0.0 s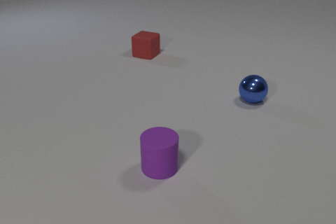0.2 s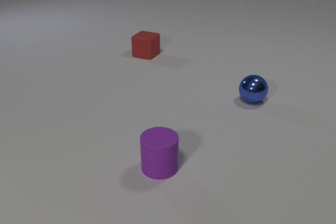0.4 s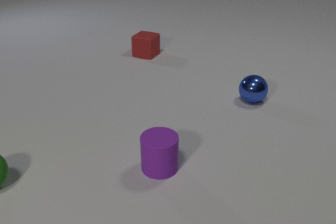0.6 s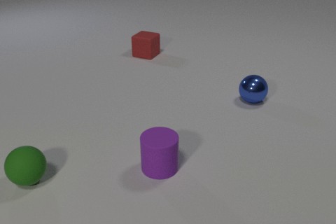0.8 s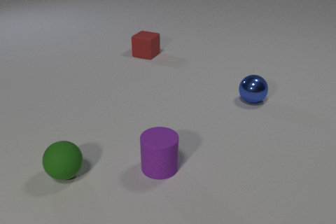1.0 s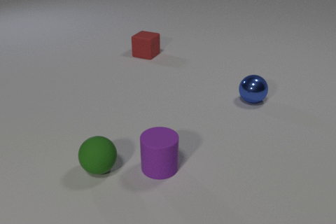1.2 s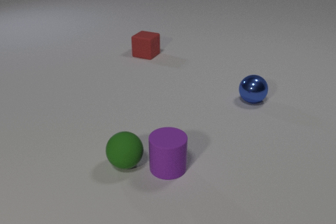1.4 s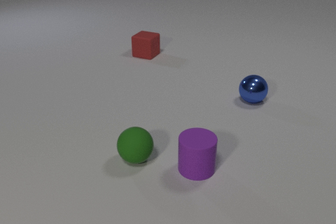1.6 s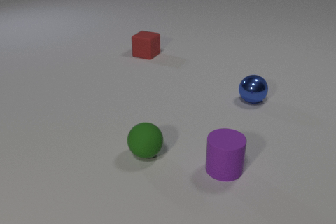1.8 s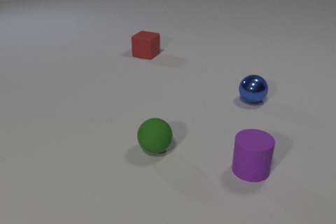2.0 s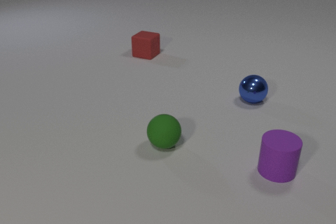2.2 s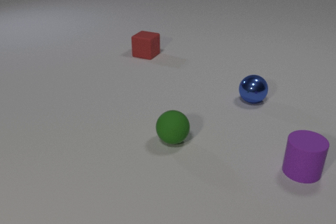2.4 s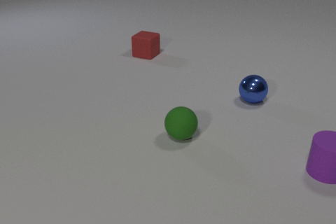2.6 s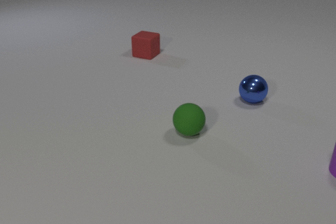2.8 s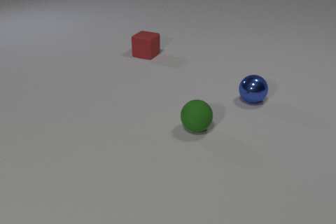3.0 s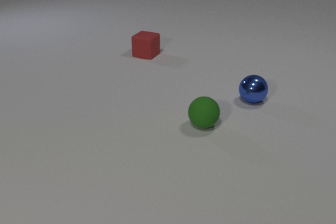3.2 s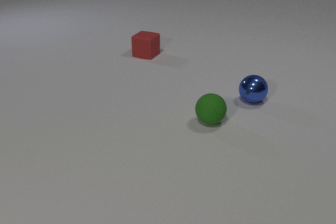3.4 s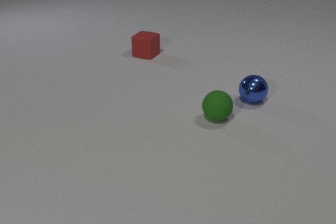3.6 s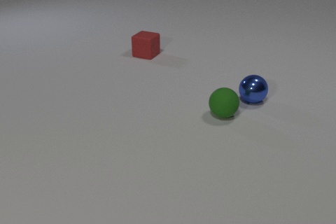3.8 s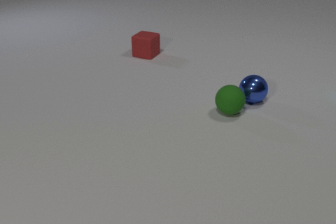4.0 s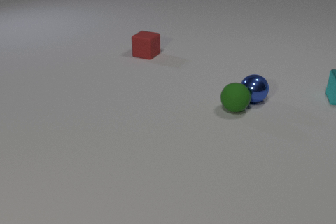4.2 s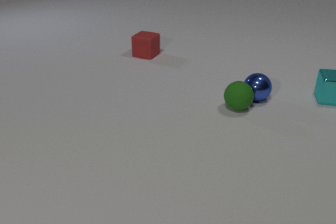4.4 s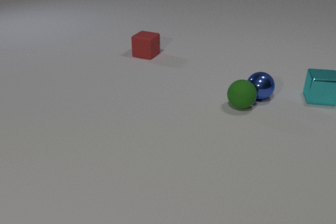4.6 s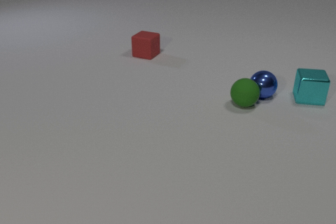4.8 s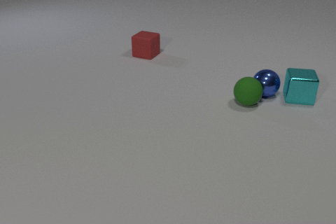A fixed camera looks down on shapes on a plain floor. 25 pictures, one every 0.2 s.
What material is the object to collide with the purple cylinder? rubber.
How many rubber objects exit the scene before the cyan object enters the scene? 1.
What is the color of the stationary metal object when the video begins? blue.
0.0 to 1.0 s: The green rubber sphere comes in at the left edge, rolls to the right.
1.0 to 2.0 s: The green rubber sphere rolls to the right and away from the camera. The purple rubber cylinder slides to the right. The green rubber sphere and the purple rubber cylinder collide.
2.0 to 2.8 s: The green rubber sphere rolls to the right and away from the camera. The purple rubber cylinder slides to the right, leaves at the right edge.
2.8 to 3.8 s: The green rubber sphere rolls away from the camera and to the right.
3.8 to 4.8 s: The green rubber sphere rolls away from the camera and to the right. The blue metal sphere rolls away from the camera and to the right. The cyan metal cube comes in at the right edge, slides to the left. The green rubber sphere and the blue metal sphere collide.
